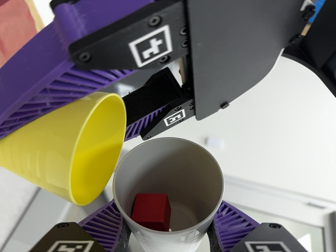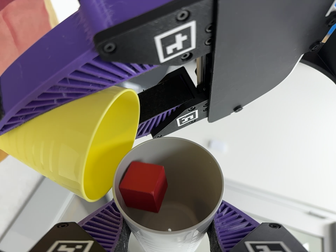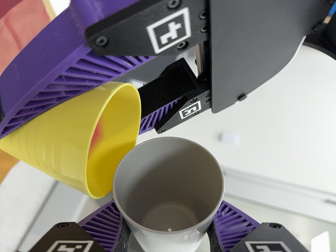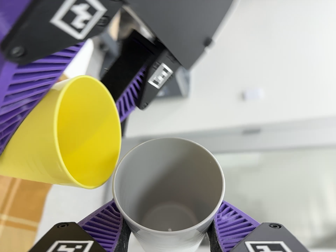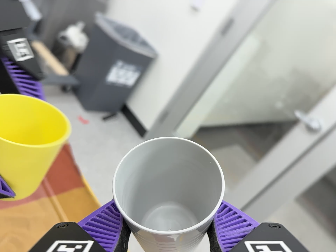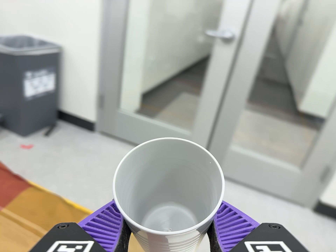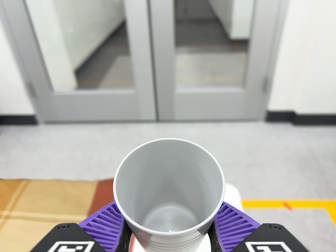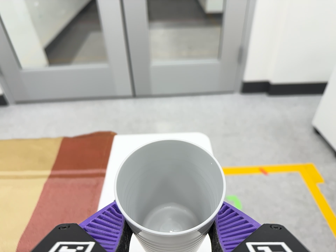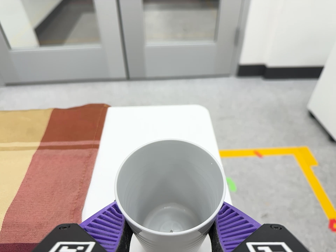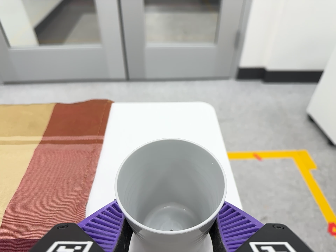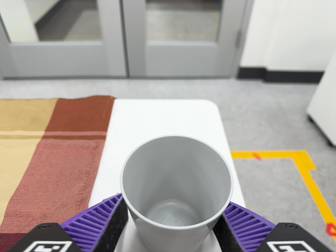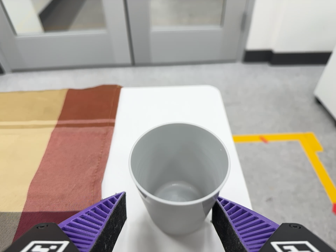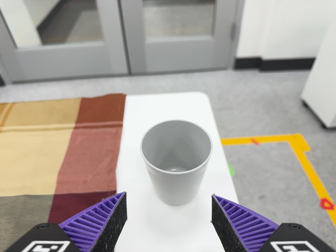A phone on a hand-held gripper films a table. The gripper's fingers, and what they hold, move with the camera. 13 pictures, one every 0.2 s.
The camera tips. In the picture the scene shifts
upward.
The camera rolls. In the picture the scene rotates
counterclockwise.
0.0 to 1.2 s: The camera travels to its right and toward the bottom of its view, about 34 cm, so close, fixed things drift to the left. Its aim tips toward the bottom of its view by about 20 degrees, and the scene shifts upward. It rolls about its line of sight by about 120 degrees, and the scene rotates counterclockwise.
1.2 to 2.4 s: The camera travels toward the bottom of its view and backward, about 12 cm, so close, fixed things drift upward. Its aim tips toward the bottom of its view by about 10 degrees, and the scene shifts upward.
The film runs forward here.
